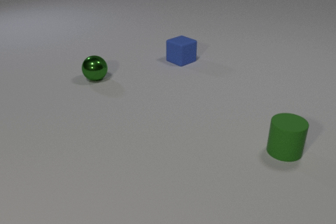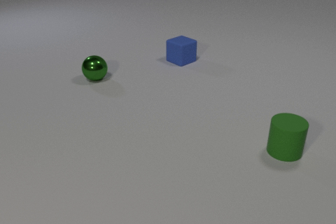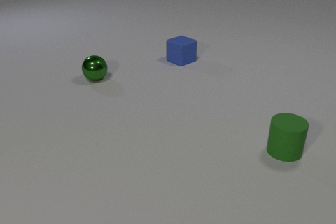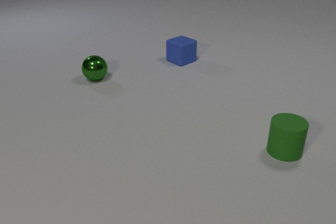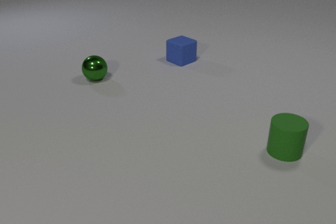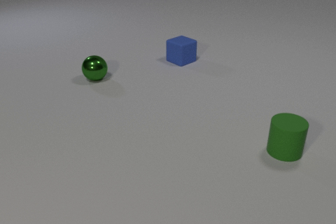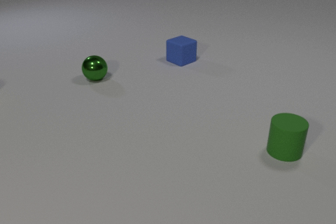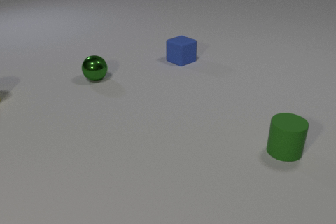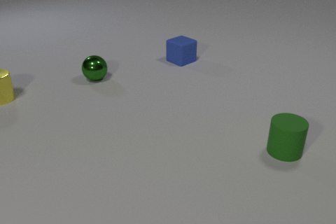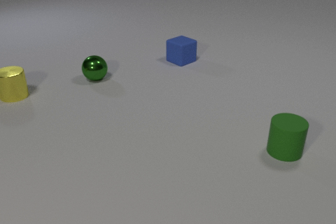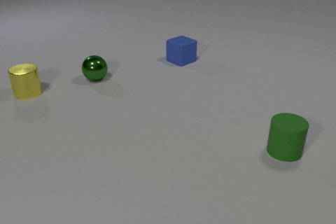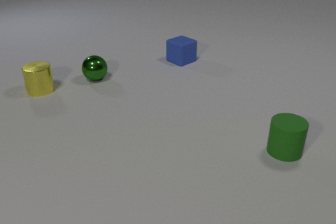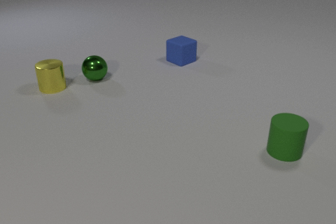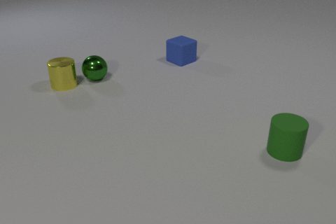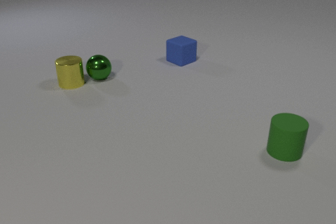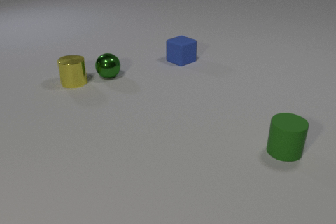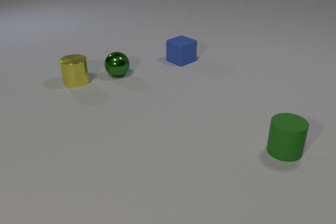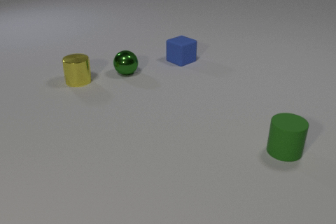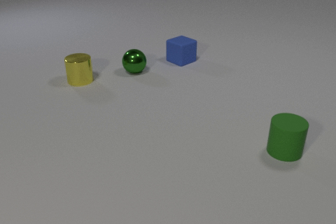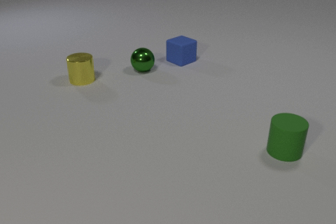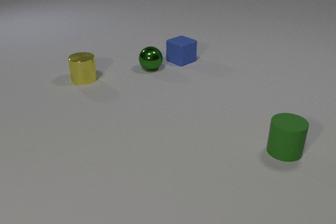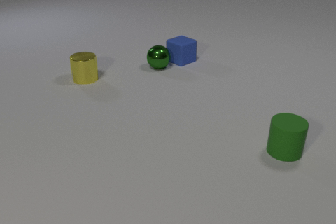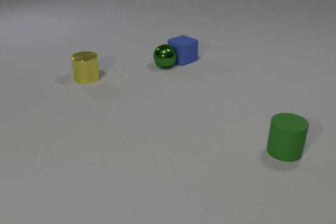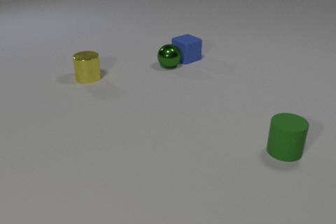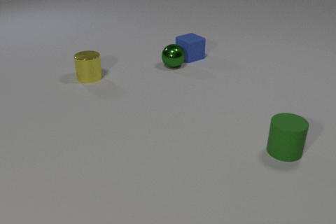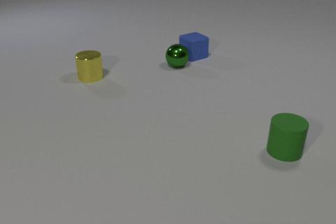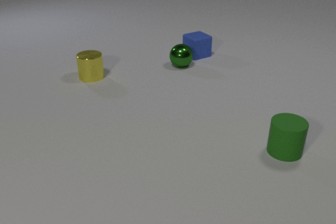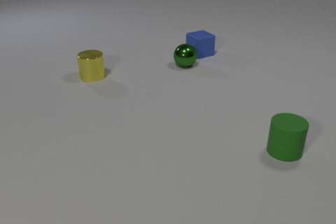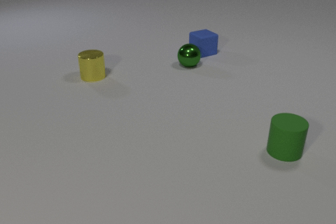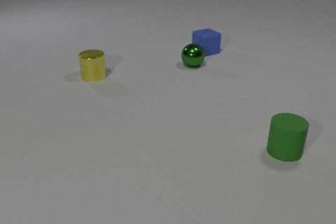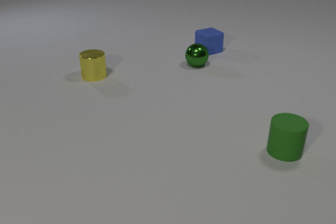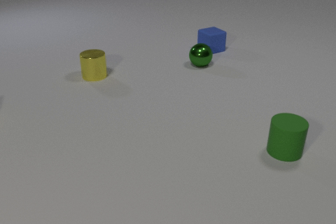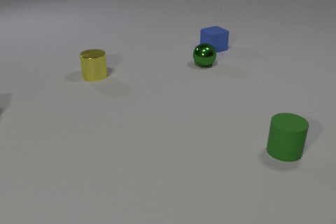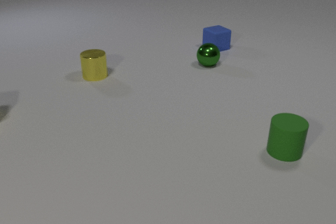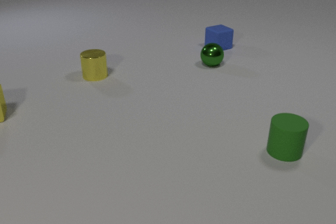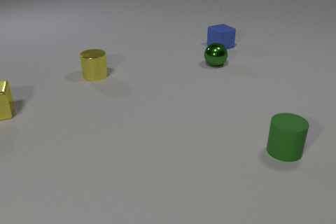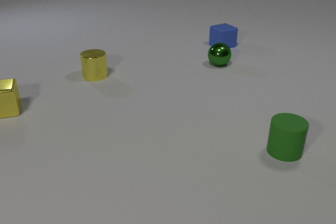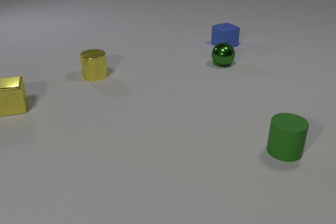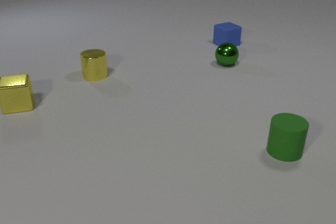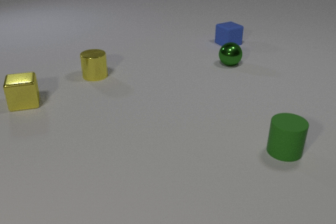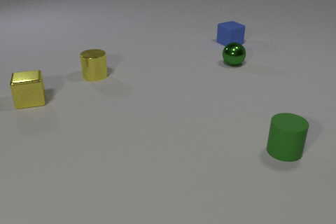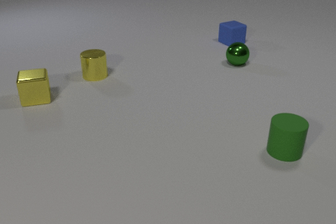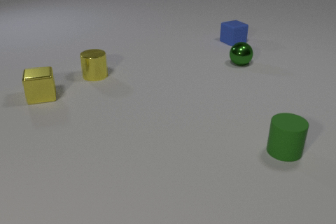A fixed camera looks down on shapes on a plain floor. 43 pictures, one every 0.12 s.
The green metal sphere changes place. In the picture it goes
to the right.
The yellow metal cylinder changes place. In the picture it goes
to the right.
0.00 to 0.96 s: The yellow metal cylinder comes in at the left edge, slides to the right.
0.96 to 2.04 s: The yellow metal cylinder slides to the right. The green metal sphere rolls to the right. The yellow metal cylinder and the green metal sphere collide.
2.04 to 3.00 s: The yellow metal cylinder slides to the right and away from the camera. The green metal sphere rolls to the right. The blue rubber cube slides away from the camera and to the right. The green metal sphere and the blue rubber cube collide.
3.00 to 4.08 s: The green metal sphere rolls to the right. The yellow metal cube comes in at the left edge. The blue rubber cube slides away from the camera and to the right.
4.08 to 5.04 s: The green metal sphere rolls to the right. The yellow metal cube slides to the right and away from the camera. The blue rubber cube slides away from the camera and to the right.
How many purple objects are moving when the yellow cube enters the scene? 0.
How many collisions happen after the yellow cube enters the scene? 0.
What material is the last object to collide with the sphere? rubber.
